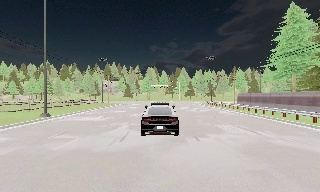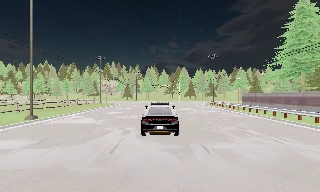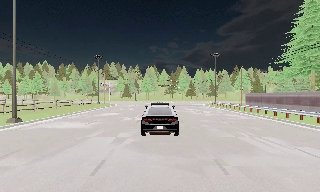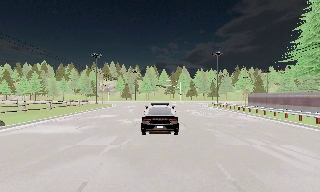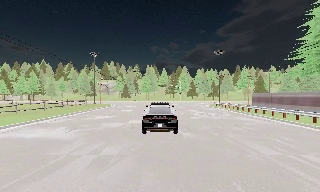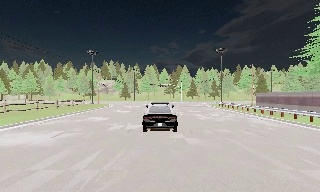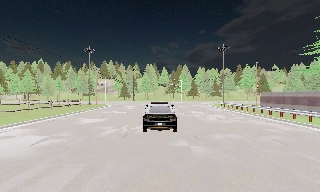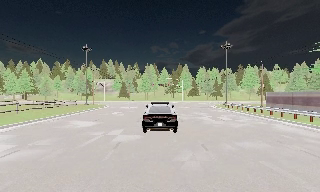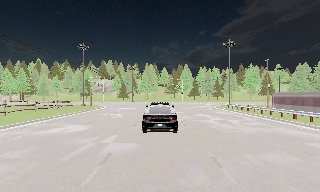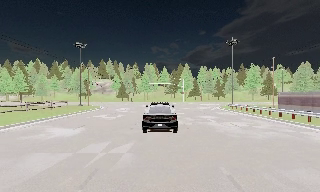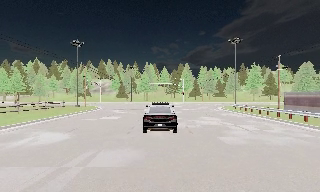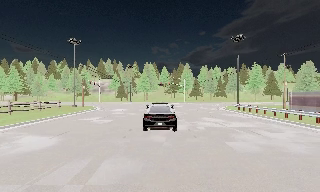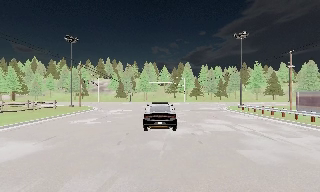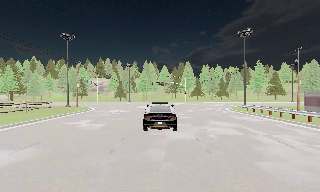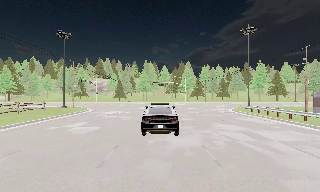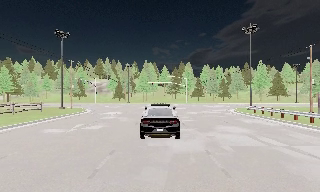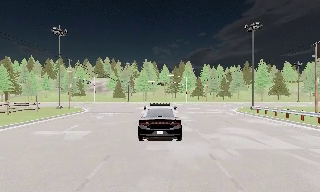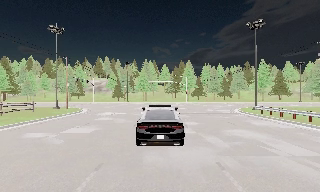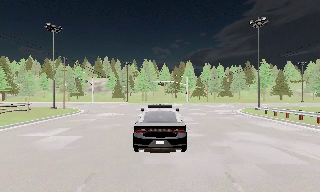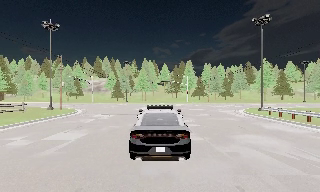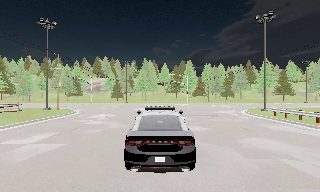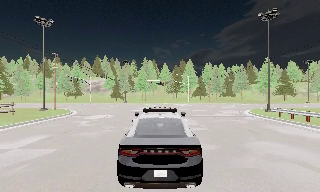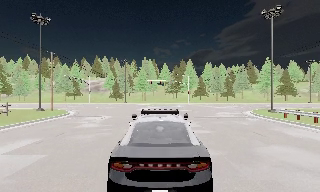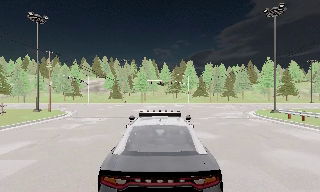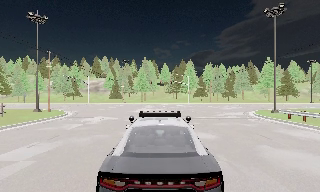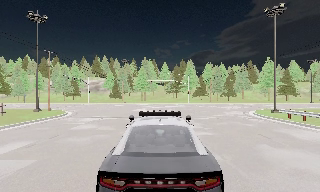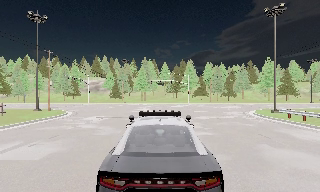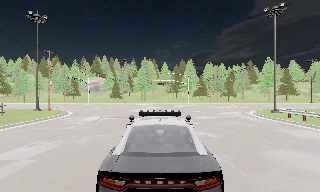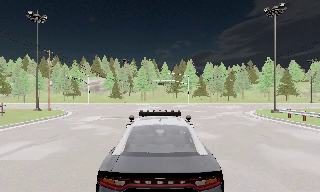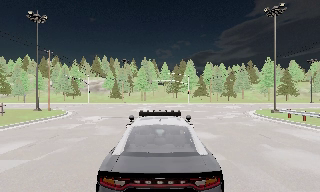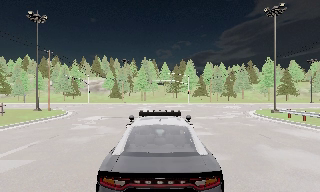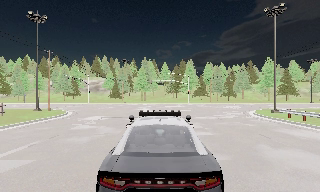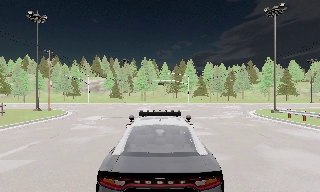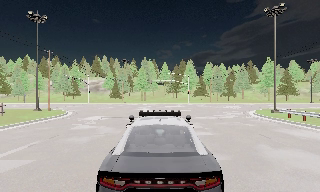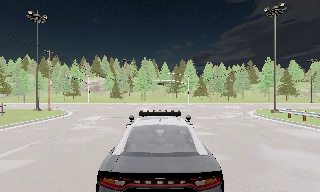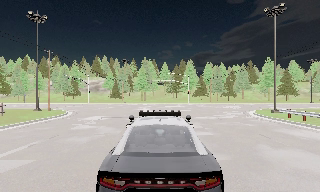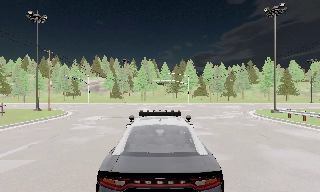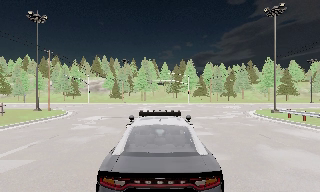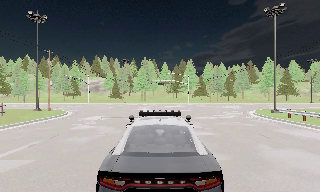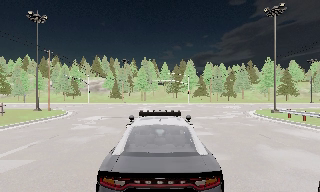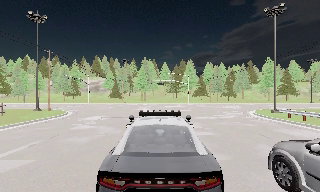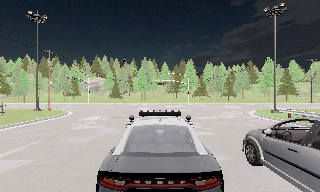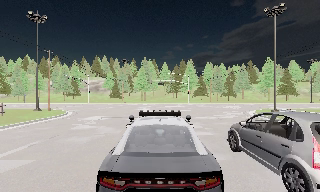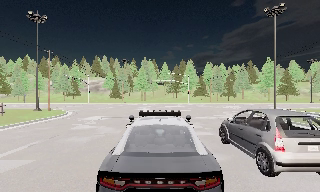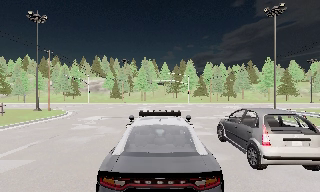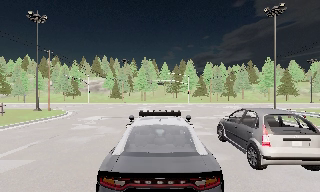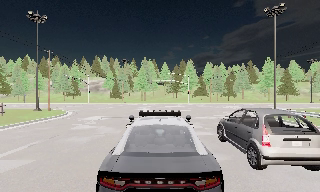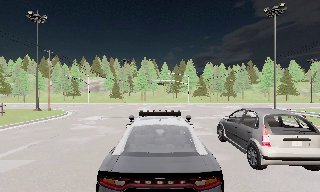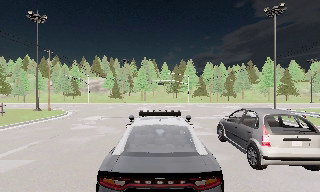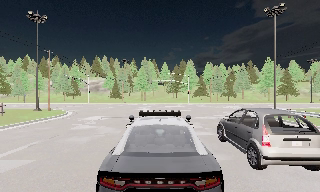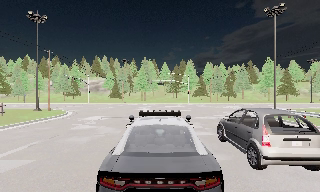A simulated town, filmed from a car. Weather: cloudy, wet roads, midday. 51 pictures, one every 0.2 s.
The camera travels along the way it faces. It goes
forward.
0.0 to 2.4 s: The camera travels forward, about 15 m, so what stands in front looms larger.
2.4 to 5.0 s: The camera travels forward, about 8 m, so what stands in front looms larger. It loses speed.
5.0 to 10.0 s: The camera keeps its place and its aim.
The film runs forward here.
